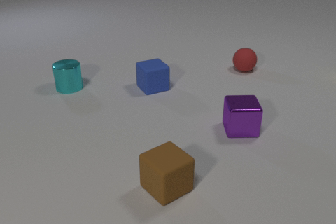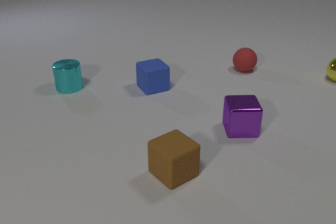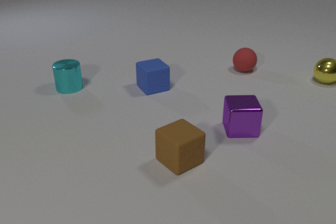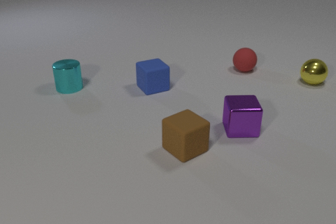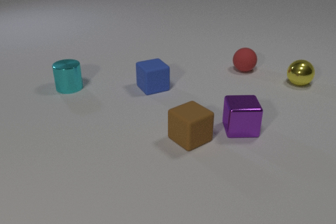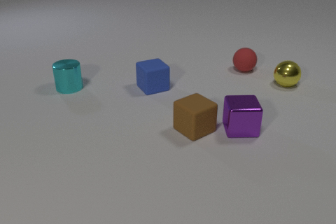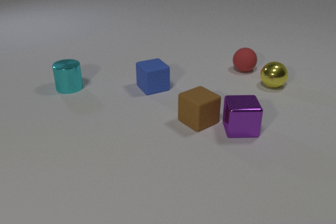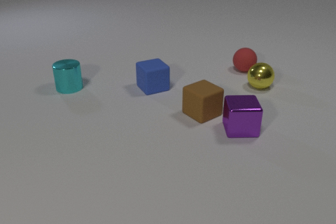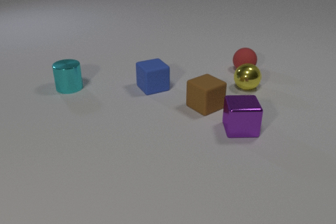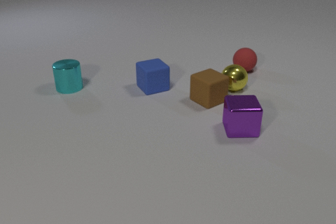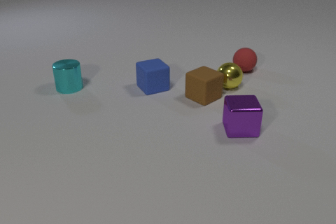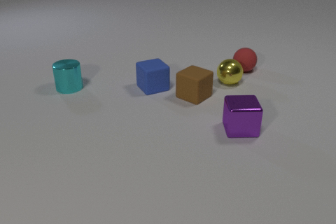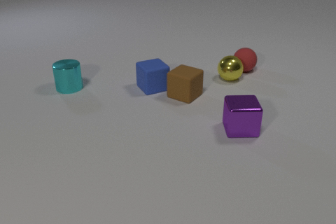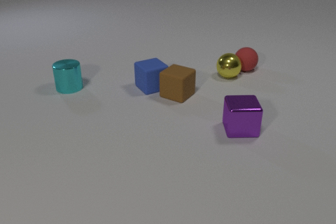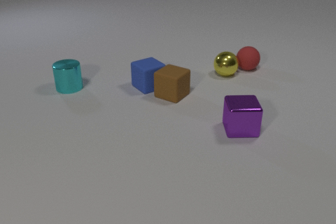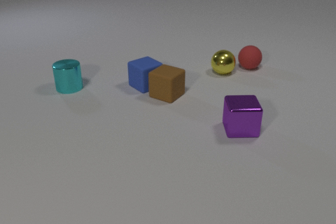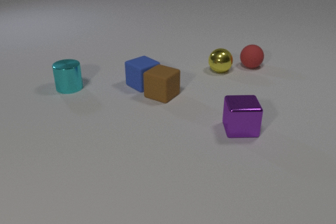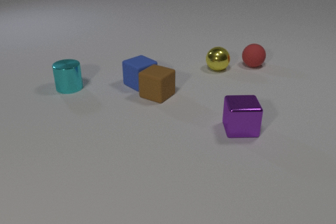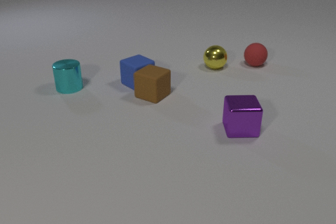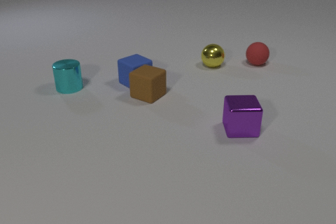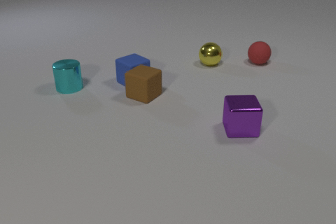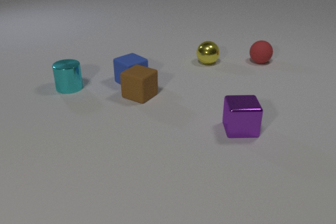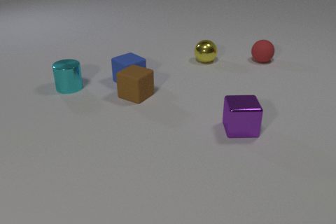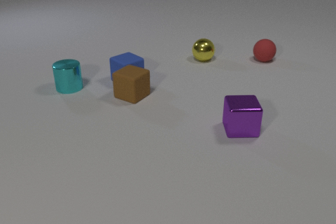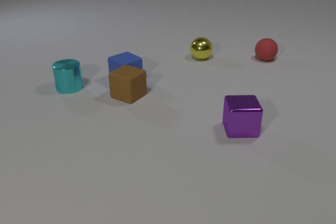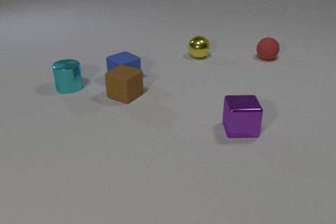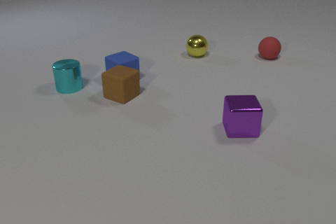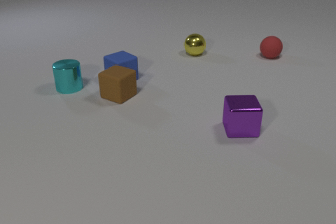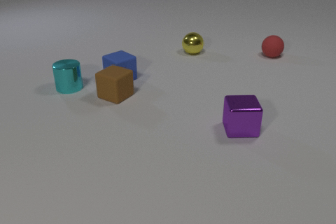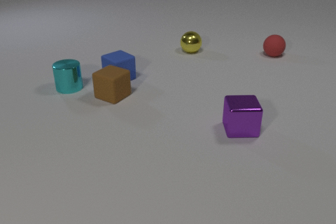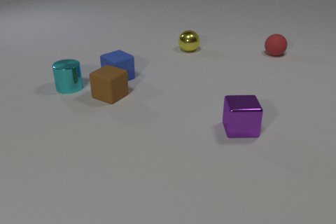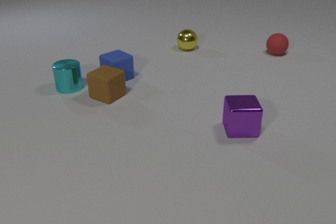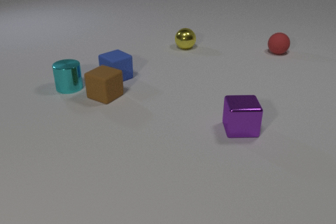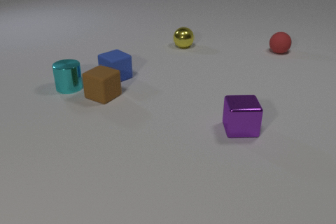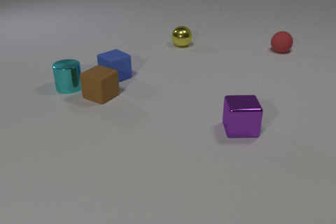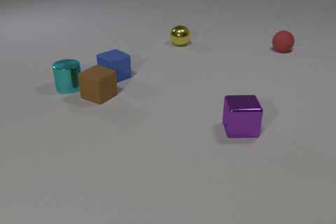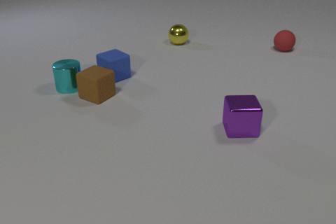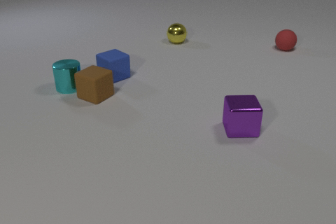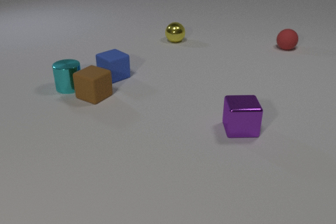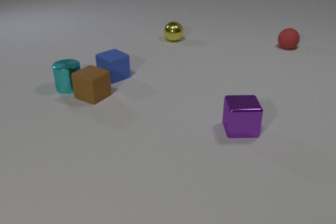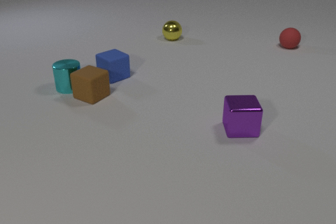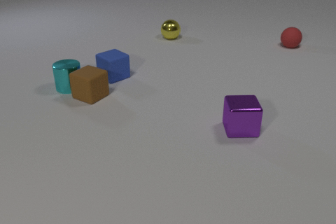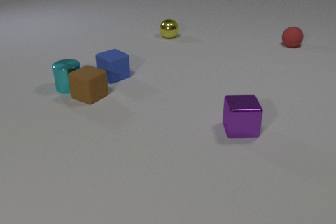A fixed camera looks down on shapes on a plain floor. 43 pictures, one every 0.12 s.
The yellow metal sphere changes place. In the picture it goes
to the left.
The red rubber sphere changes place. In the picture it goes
away from the camera.
0.00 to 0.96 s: The yellow metal sphere comes in at the right edge, rolls to the left and toward the camera. The brown rubber cube slides away from the camera.
0.96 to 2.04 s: The yellow metal sphere rolls away from the camera and to the left. The brown rubber cube slides to the left and away from the camera. The blue rubber cube slides to the left and away from the camera. The red rubber sphere rolls away from the camera and to the right. The yellow metal sphere and the brown rubber cube collide. The yellow metal sphere and the red rubber sphere collide. The brown rubber cube and the blue rubber cube collide.
2.04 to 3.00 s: The yellow metal sphere rolls away from the camera and to the left. The brown rubber cube slides to the left. The blue rubber cube slides to the left and away from the camera. The red rubber sphere rolls away from the camera and to the right.
3.00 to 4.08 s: The yellow metal sphere rolls away from the camera and to the left. The brown rubber cube slides to the left. The blue rubber cube slides to the left and away from the camera. The red rubber sphere rolls away from the camera and to the right.
4.08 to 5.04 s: The yellow metal sphere rolls away from the camera and to the left. The brown rubber cube slides to the left. The red rubber sphere rolls away from the camera and to the right.
What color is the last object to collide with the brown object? blue.
What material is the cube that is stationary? metal.
How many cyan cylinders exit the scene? 0.
